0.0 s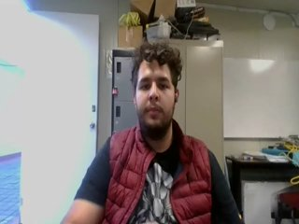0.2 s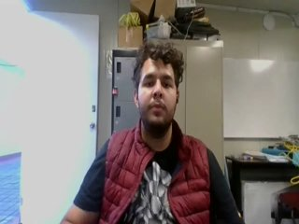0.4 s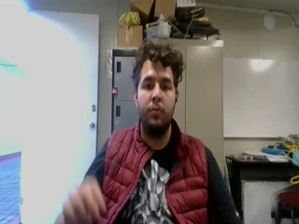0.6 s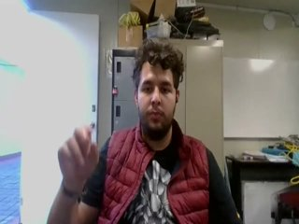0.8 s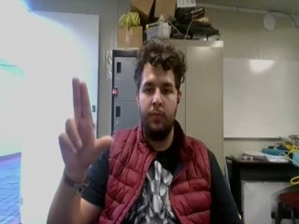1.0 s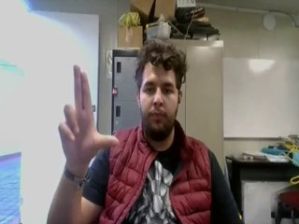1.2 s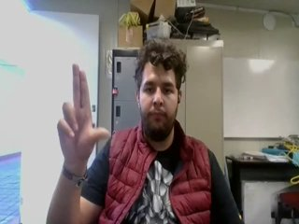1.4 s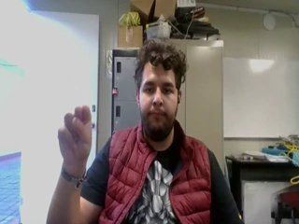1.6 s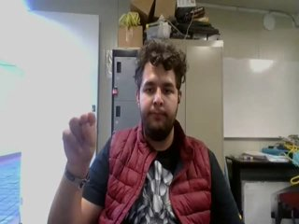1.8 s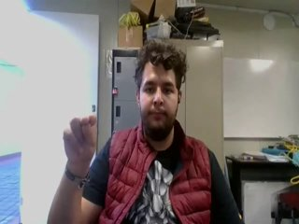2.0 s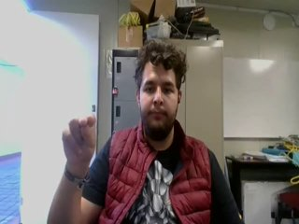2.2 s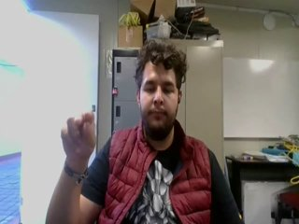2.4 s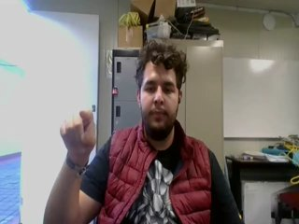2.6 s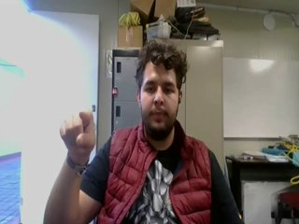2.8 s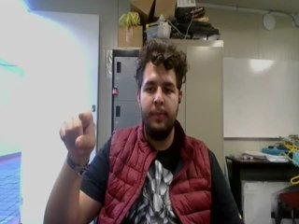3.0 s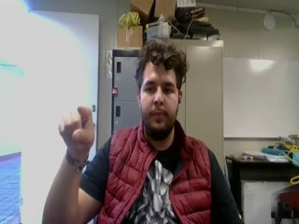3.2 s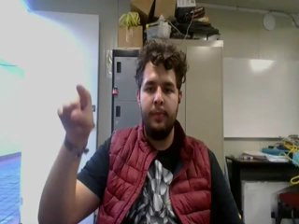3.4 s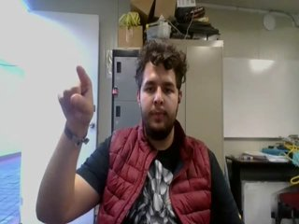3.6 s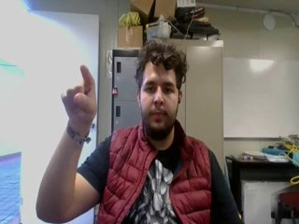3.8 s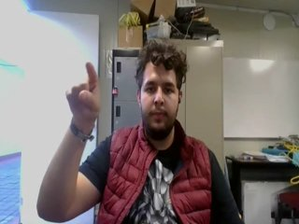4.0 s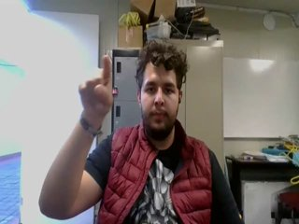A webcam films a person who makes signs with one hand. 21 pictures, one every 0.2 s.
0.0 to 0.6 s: Non-gesture.
0.7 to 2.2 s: Zoom out.
2.3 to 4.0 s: Pointing with one finger.
